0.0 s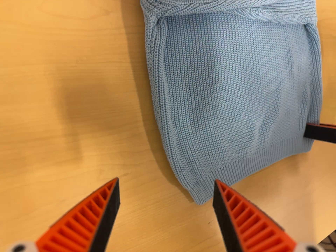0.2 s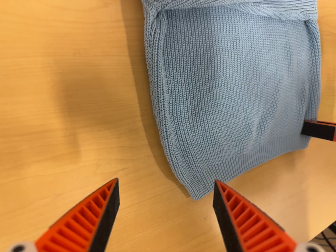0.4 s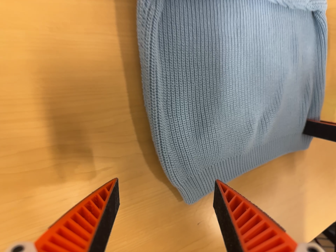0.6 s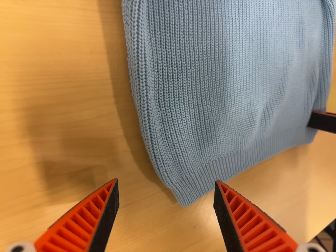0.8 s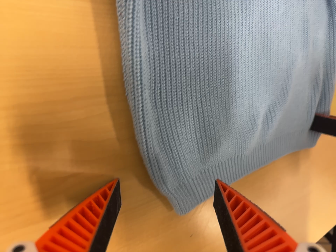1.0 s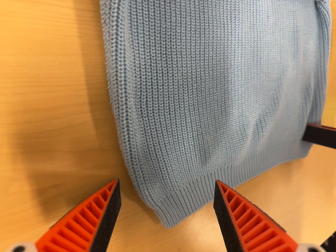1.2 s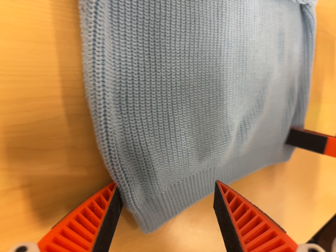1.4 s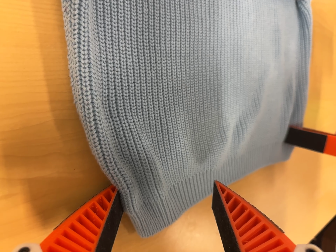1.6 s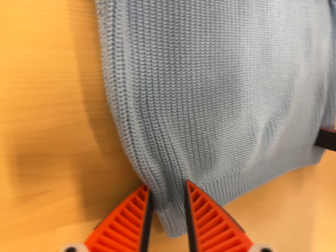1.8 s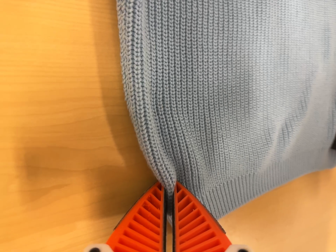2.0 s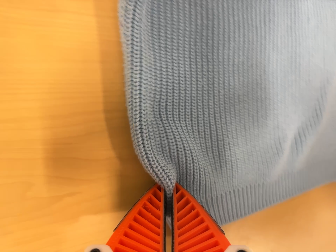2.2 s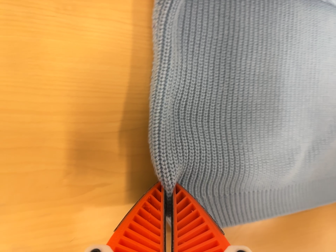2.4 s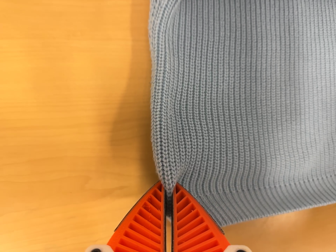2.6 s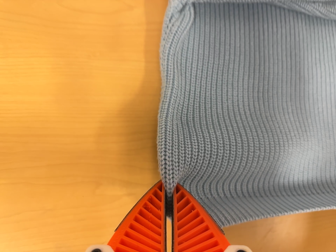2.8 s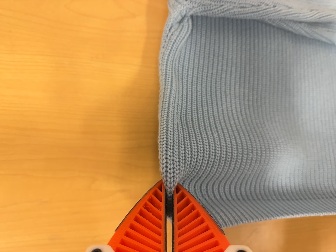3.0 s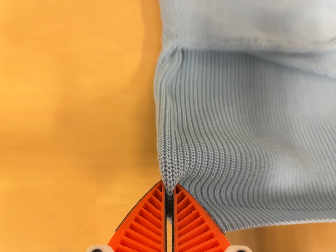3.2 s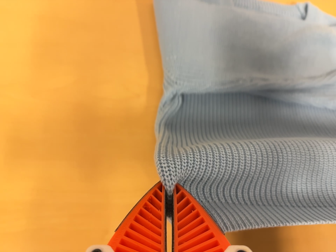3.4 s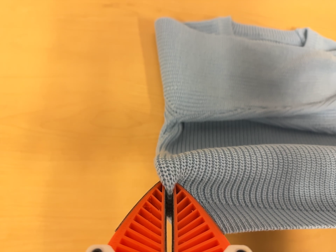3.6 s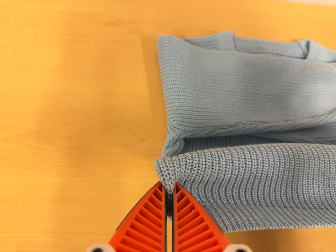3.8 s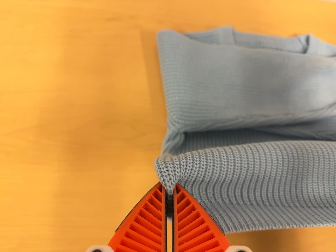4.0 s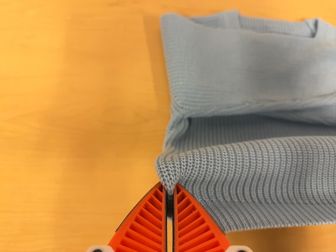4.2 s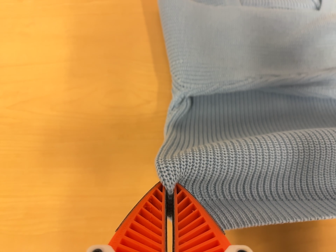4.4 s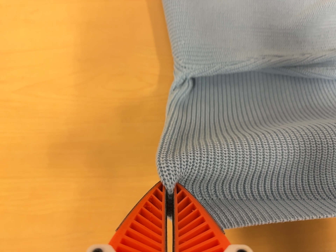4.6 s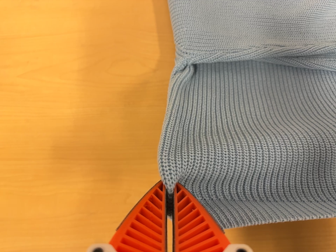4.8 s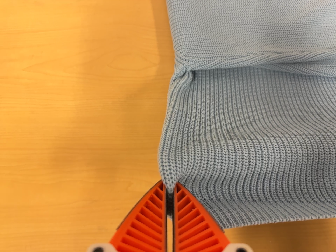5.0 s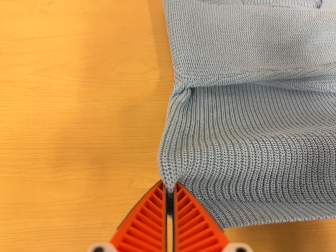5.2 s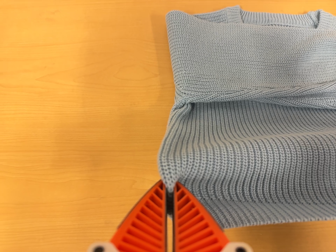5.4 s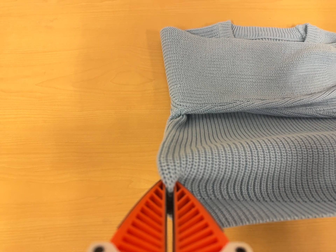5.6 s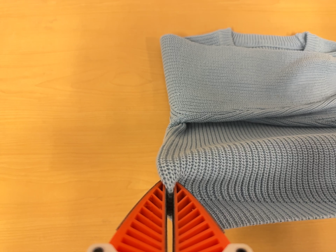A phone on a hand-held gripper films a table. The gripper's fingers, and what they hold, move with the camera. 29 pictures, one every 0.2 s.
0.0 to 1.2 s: The camera travels forward, about 10 cm, so what stands in front looms larger.
1.2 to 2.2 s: The camera pans to its left by about 15 degrees.
2.2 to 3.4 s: The camera pans to its left by about 15 degrees. It travels backward and to its right, about 14 cm, so what stands in front gets smaller. Its aim tips toward the top of its view by about 20 degrees, and the scene shifts downward.
3.4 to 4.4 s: The camera travels toward the bottom of its view, about 6 cm, so close, fixed things drift upward.
4.4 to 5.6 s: The camera travels backward, about 7 cm, so what stands in front gets smaller.
The film runs forward here.
